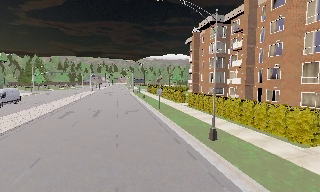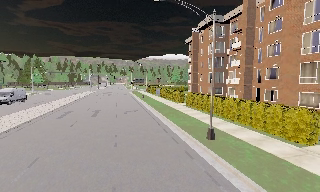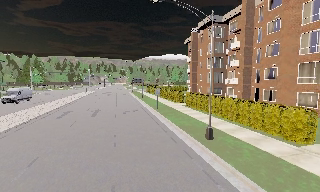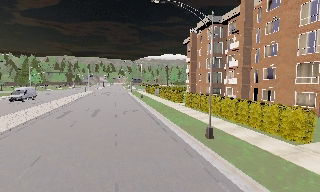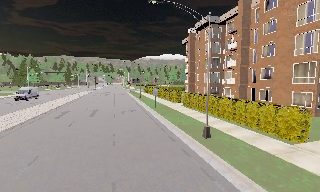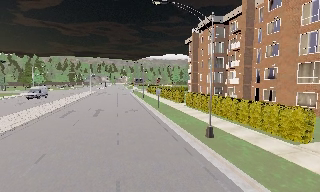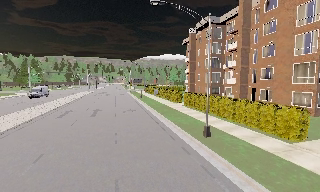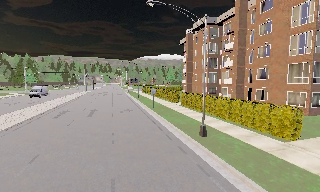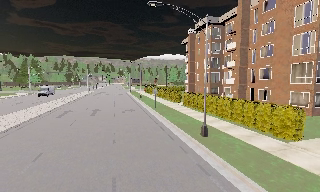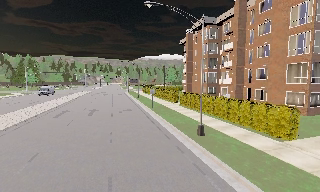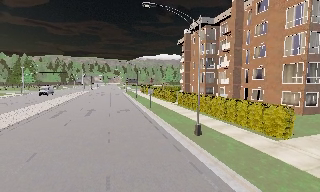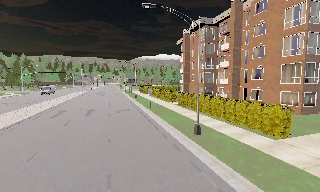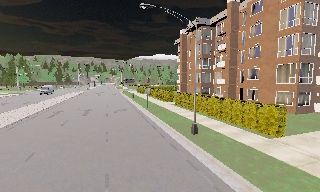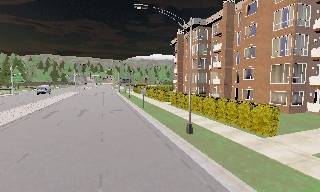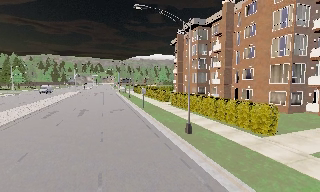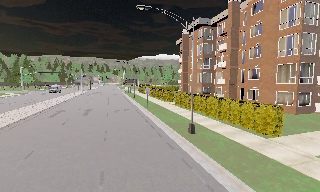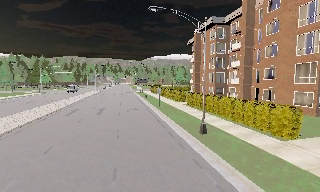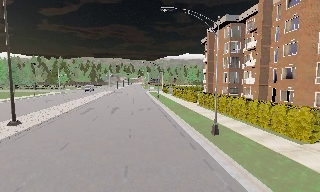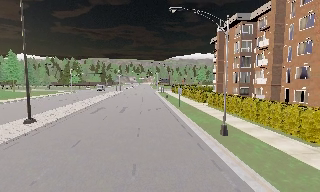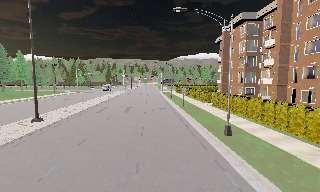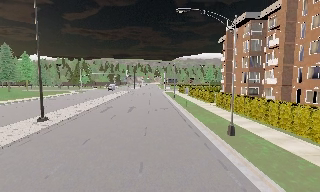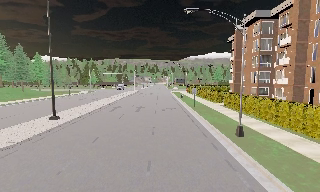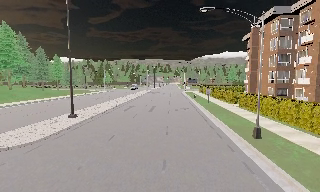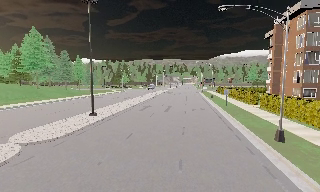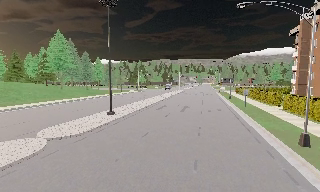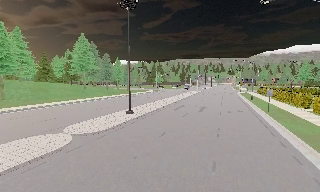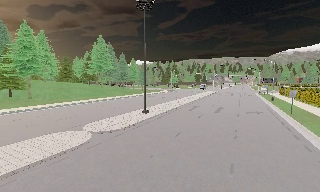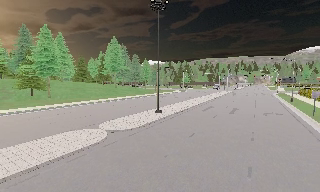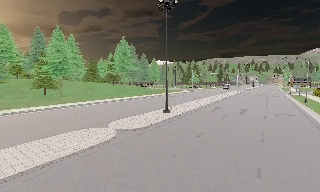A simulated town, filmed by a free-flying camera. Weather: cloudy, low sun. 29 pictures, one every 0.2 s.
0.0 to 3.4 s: The camera travels backward and to its right, about 1.5 m, so what stands in front gets smaller.
3.4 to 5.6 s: The camera swings to its left by about 45 degrees, and the scene slides to the right. It travels backward, about 1 m.
The film runs backward here.
